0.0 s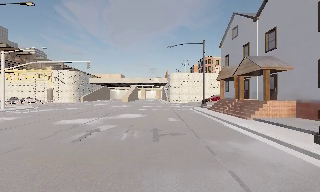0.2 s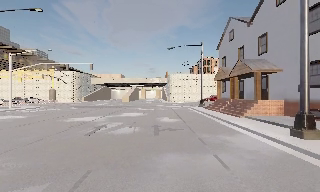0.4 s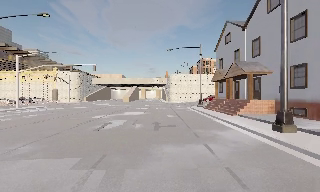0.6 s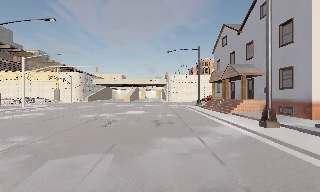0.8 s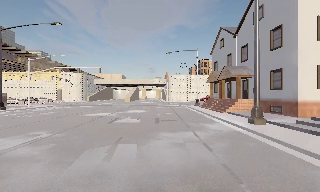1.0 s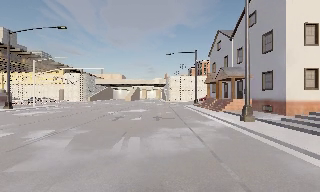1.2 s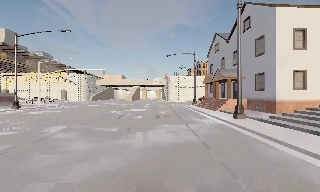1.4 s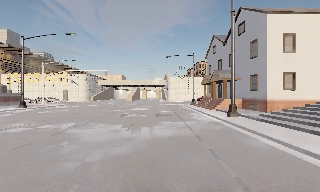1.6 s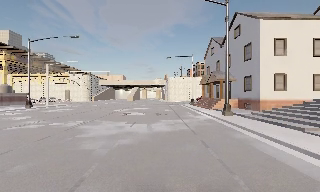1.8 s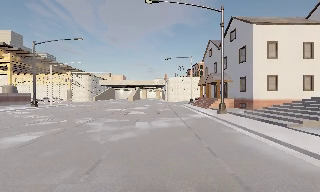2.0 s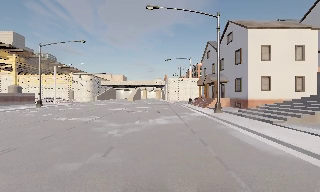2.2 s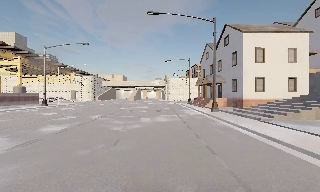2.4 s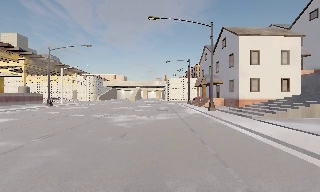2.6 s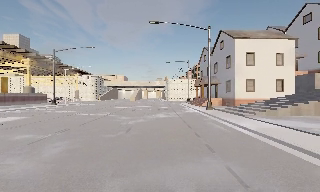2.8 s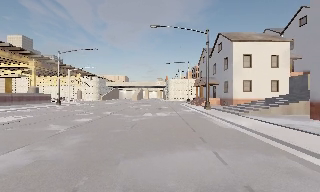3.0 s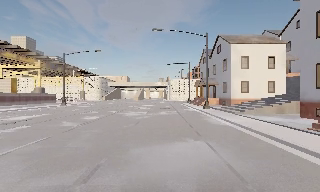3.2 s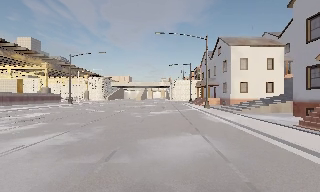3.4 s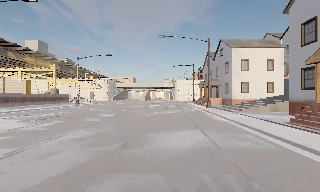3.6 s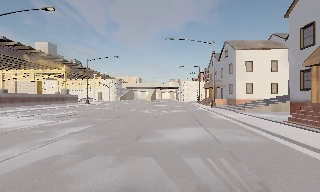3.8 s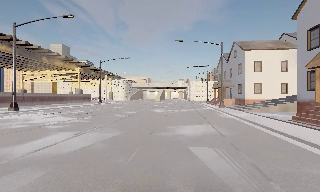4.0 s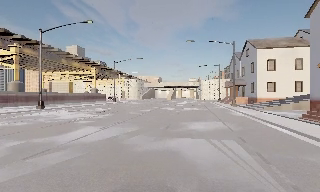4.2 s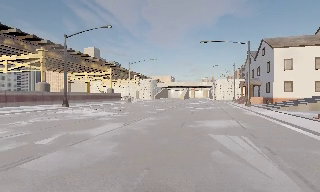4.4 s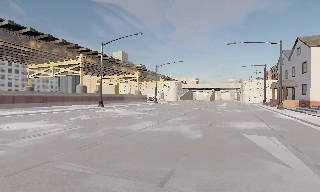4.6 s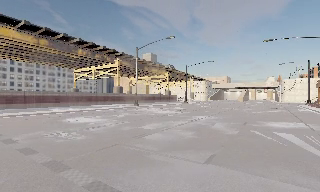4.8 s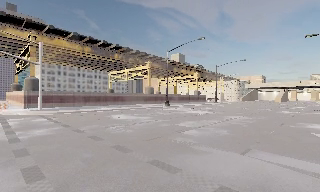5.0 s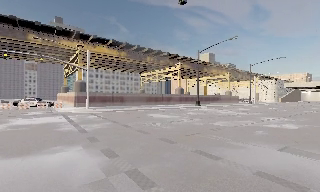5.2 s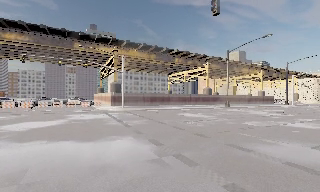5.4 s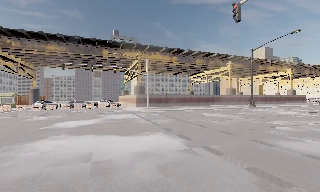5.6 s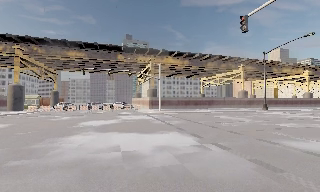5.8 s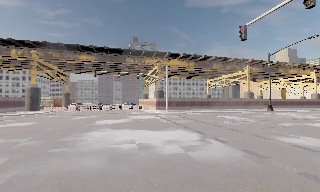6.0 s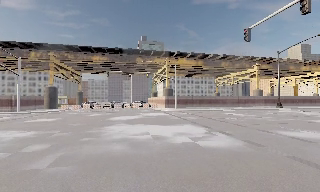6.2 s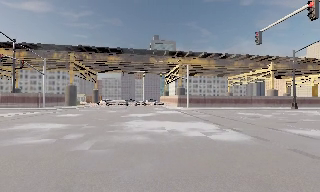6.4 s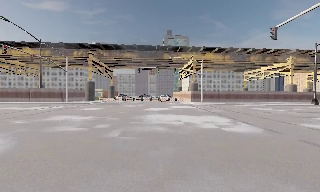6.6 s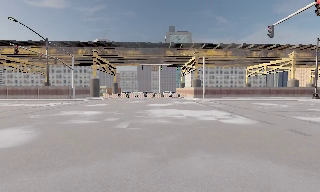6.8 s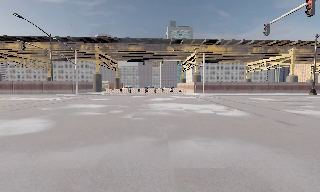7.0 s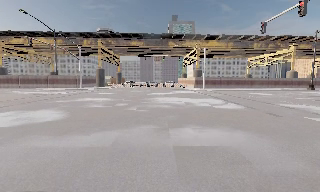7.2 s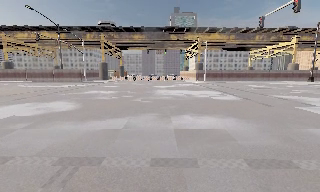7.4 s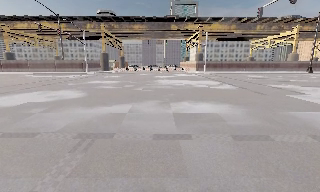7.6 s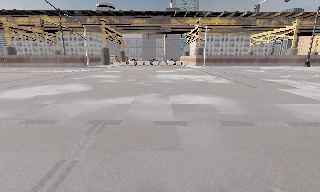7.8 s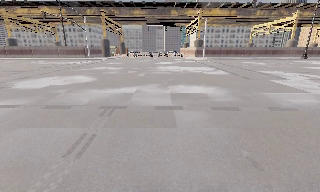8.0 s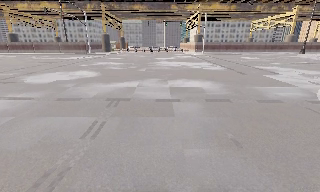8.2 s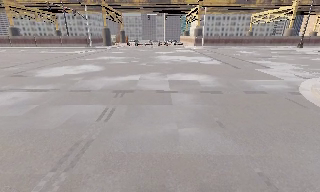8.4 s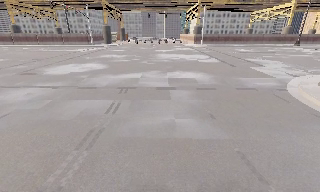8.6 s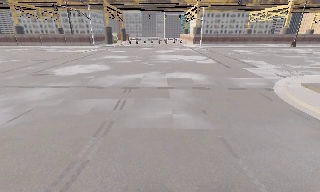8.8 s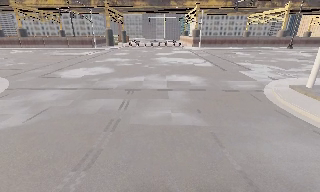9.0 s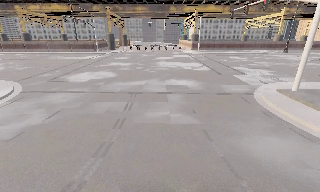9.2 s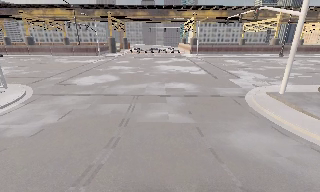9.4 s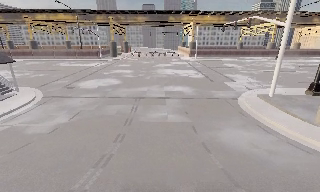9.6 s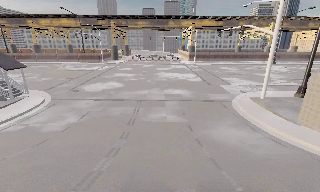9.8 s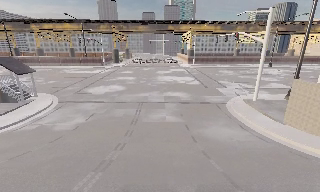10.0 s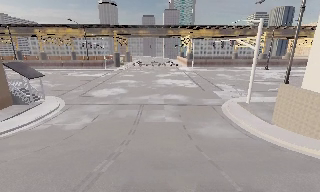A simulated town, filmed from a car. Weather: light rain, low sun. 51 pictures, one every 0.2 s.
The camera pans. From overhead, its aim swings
counterclockwise.
The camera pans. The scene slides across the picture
to the right.
0.0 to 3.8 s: The camera travels backward, about 20 m, so what stands in front gets smaller.
3.8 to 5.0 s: The camera pans to its left, which is counterclockwise from overhead, by about 45 degrees. It travels backward and to its left, about 7 m.
5.0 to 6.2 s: The scene slides to the right, as the camera pans about 30 degrees to its left. It travels backward, about 7 m, so what stands in front gets smaller.
6.2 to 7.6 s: The camera travels backward, about 6 m, so what stands in front gets smaller. Its aim tips downward by about 15 degrees, and the scene shifts upward.
7.6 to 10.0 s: The camera travels backward, about 11 m, so what stands in front gets smaller.
The film runs backward here.
